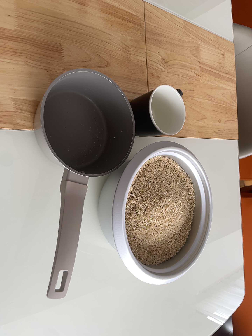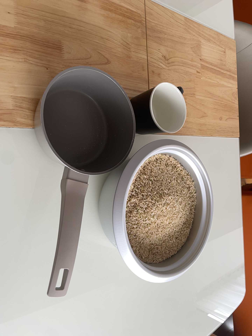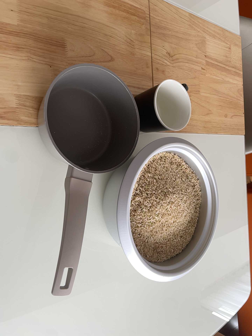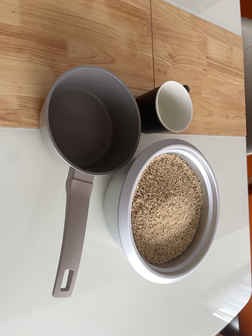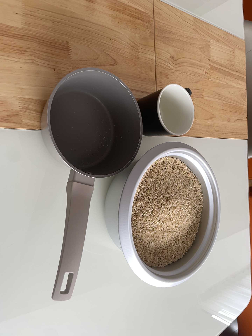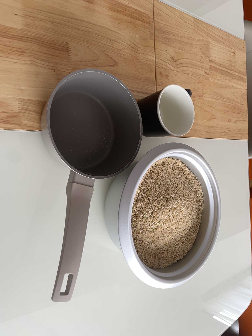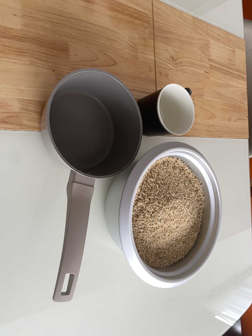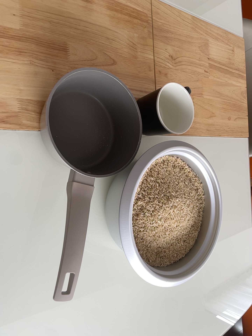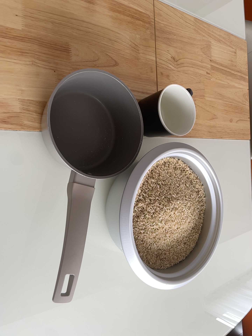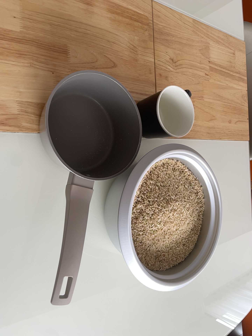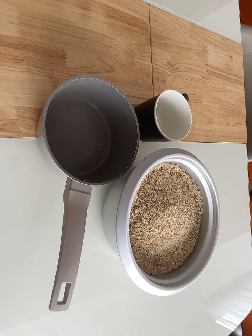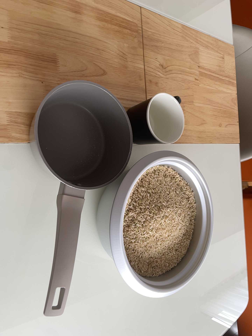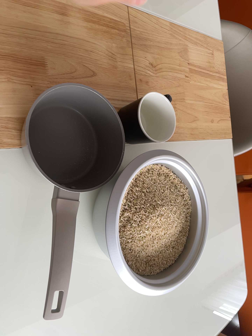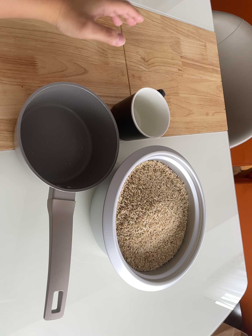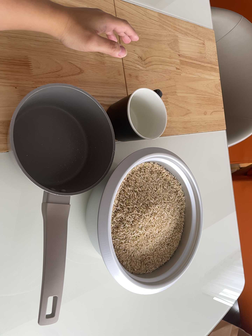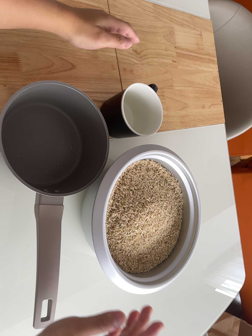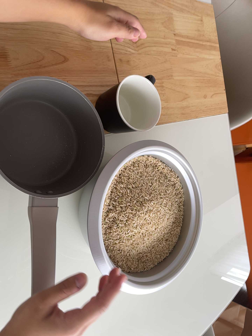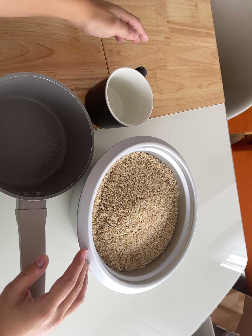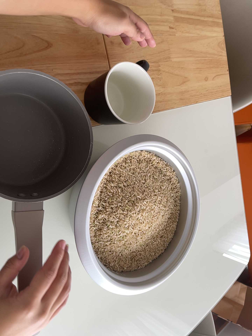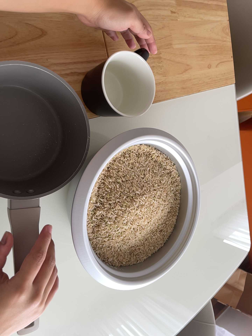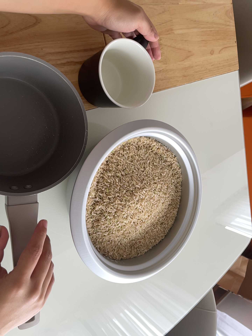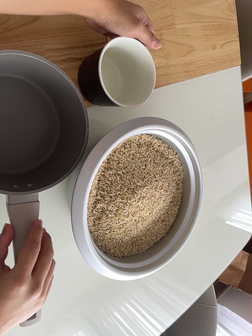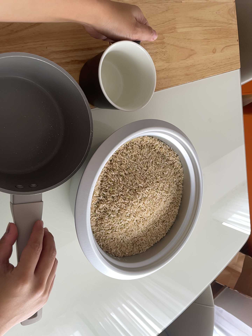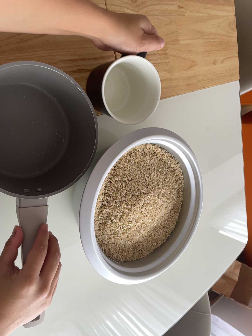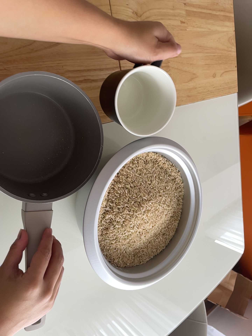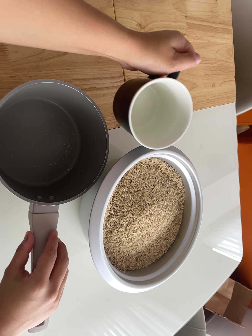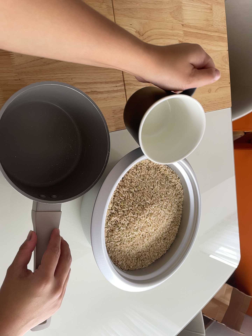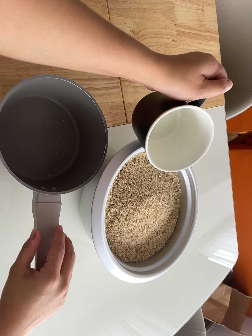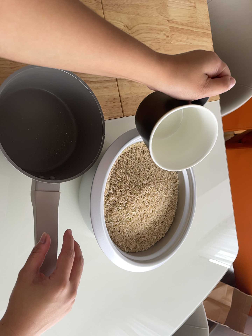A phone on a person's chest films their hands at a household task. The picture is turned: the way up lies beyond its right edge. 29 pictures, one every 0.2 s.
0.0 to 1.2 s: The camera keeps its place and its aim.
1.2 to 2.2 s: The camera shifts only a little, or ends up much as it began.
2.2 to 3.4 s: The camera travels toward the top of its view and to its right, about 9 cm. Its aim tips toward the bottom of its view by about 10 degrees. It rolls about its line of sight by about 10 degrees, and the scene rotates counterclockwise.
3.4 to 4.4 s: The camera's aim tips toward the bottom of its view by about 10 degrees, and the scene shifts upward.
4.4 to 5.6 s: The camera travels toward the bottom of its view and backward, about 10 cm. Its aim tips toward the top of its view by about 10 degrees.
The film runs forward here.
